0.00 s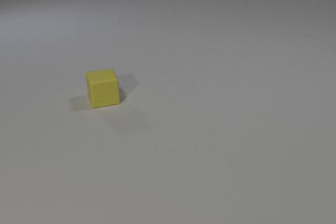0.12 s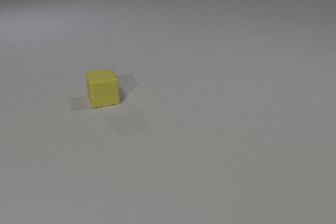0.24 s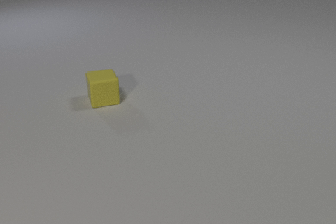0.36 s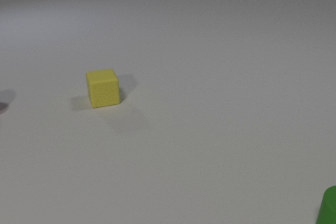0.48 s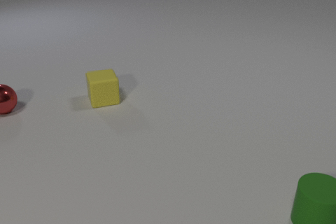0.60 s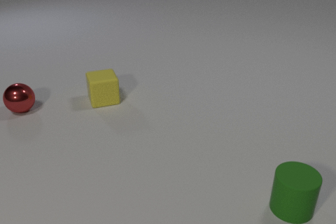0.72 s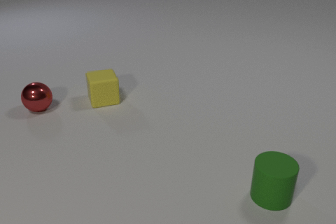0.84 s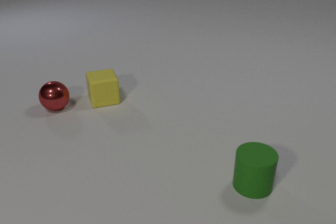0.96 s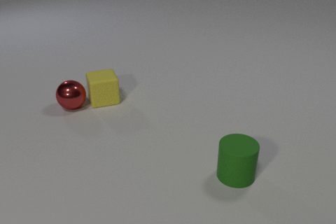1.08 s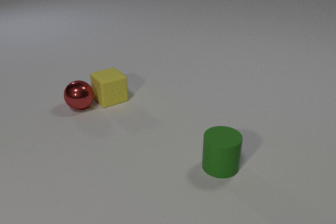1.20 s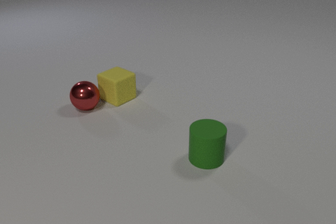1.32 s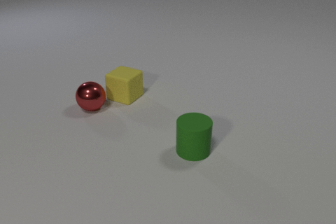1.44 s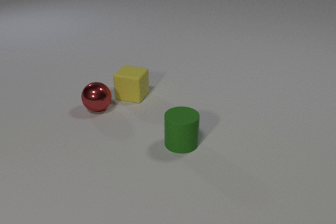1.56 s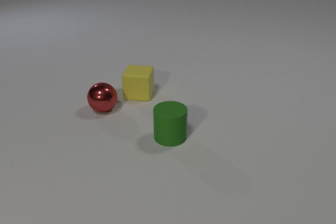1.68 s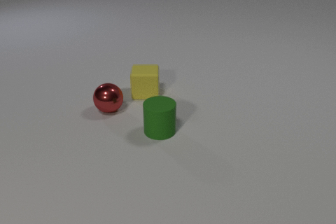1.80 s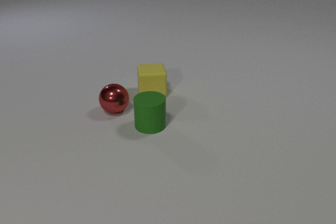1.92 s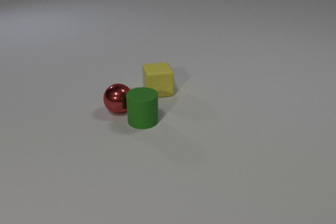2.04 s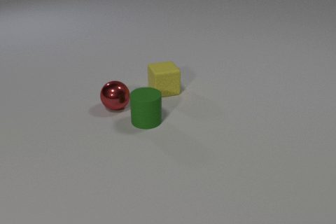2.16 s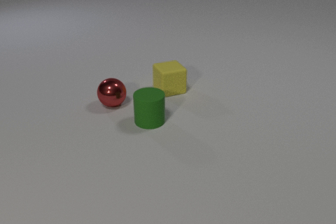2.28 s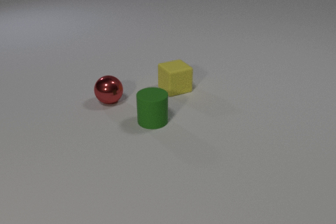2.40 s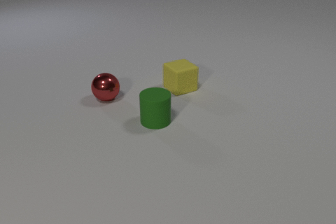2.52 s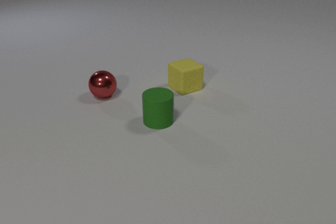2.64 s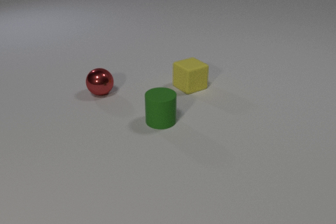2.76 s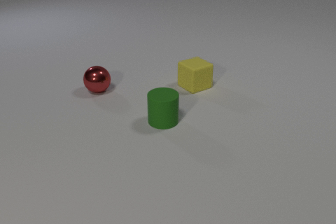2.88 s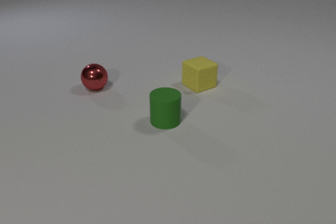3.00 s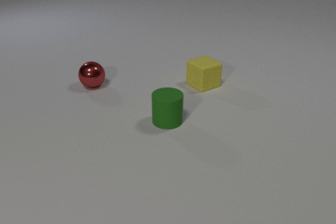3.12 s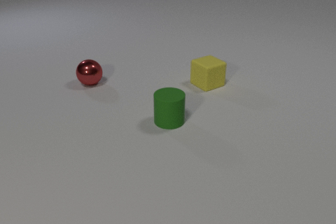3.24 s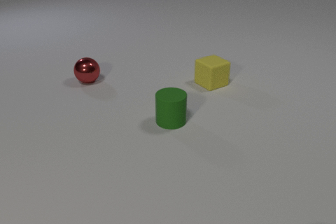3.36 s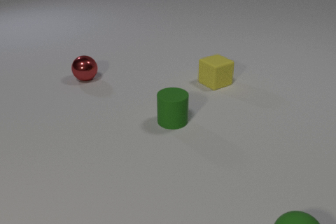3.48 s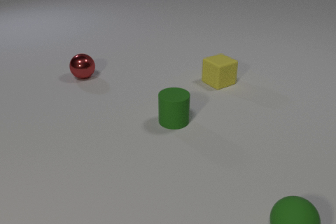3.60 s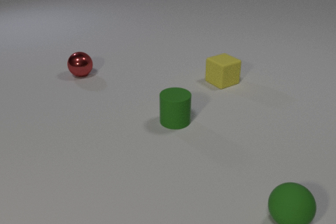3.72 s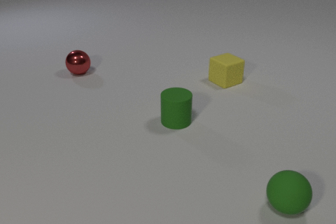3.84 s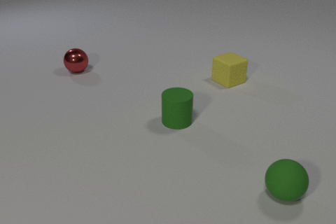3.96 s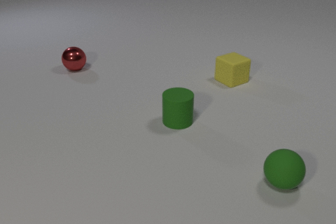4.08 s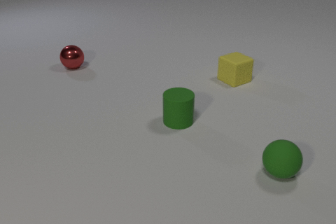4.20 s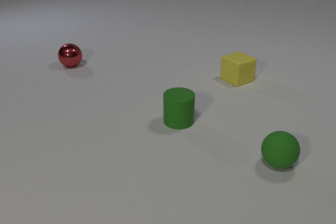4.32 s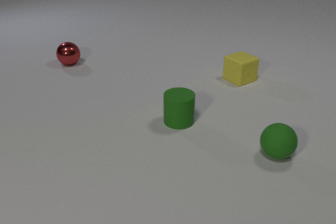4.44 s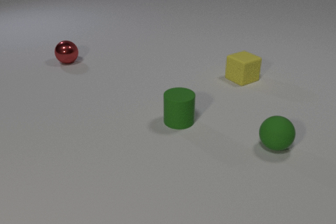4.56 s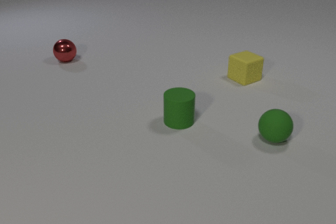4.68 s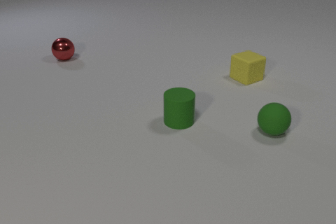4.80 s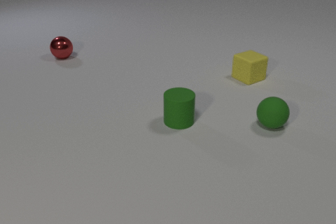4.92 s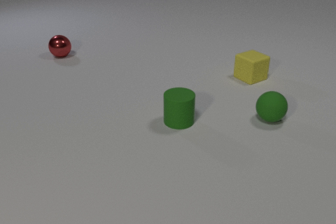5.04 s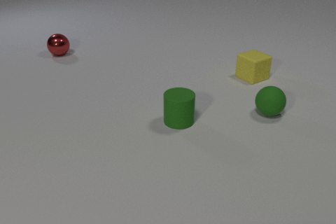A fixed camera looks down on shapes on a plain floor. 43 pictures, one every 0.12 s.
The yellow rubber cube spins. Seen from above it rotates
counterclockwise.
The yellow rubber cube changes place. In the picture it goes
to the right.
0.00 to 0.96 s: The red metal sphere comes in at the left edge, rolls to the right. The green rubber cylinder comes in at the right edge, slides to the left and away from the camera.
0.96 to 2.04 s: The red metal sphere rolls to the right. The yellow rubber cube slides to the right, spins so that its near face slides to the right, counterclockwise seen from above. The green rubber cylinder slides to the left and away from the camera. The red metal sphere and the yellow rubber cube collide. The red metal sphere and the green rubber cylinder collide.
2.04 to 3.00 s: The red metal sphere rolls away from the camera and to the left. The yellow rubber cube slides to the right. The green rubber cylinder slides to the right.
3.00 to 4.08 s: The red metal sphere rolls away from the camera. The yellow rubber cube slides to the right and away from the camera. The green rubber cylinder slides to the right. The green rubber sphere comes in at the bottom edge, rolls away from the camera.
4.08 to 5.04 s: The red metal sphere rolls away from the camera. The yellow rubber cube slides to the right and away from the camera. The green rubber sphere rolls away from the camera.
How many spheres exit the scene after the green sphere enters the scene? 0.
Are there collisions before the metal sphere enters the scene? no.
What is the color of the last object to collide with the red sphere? green.
